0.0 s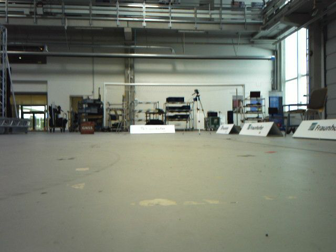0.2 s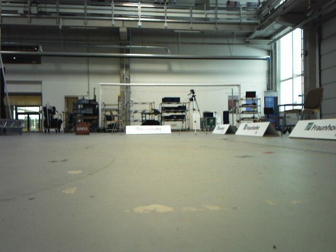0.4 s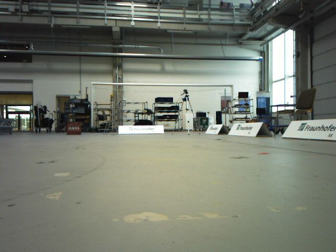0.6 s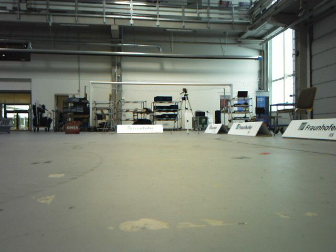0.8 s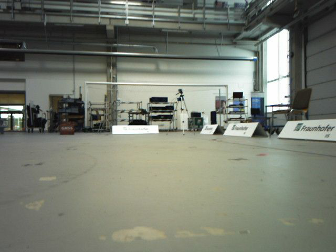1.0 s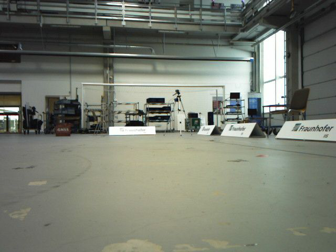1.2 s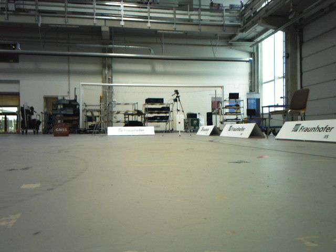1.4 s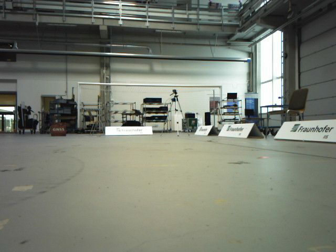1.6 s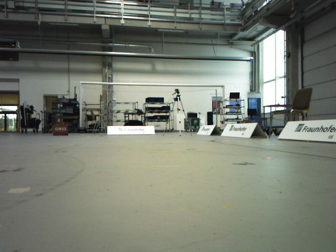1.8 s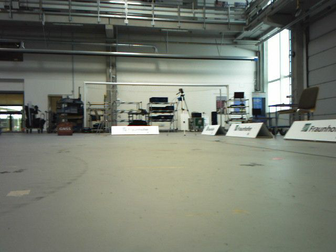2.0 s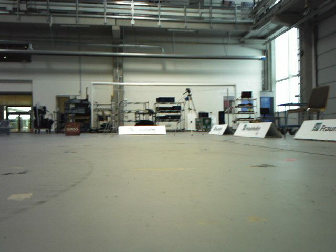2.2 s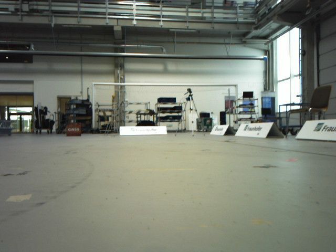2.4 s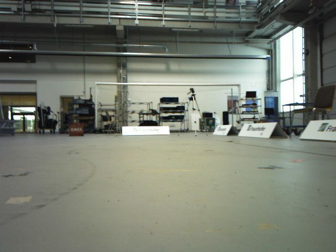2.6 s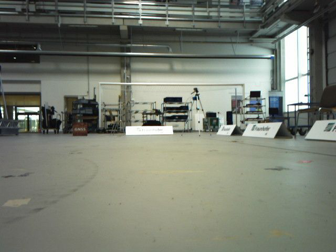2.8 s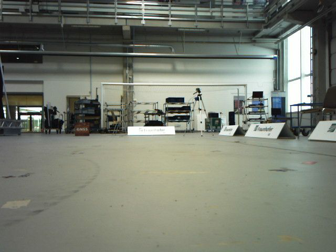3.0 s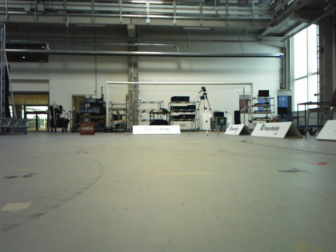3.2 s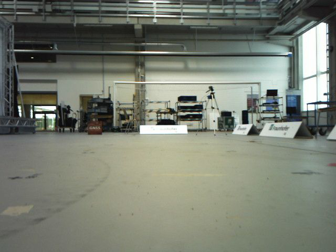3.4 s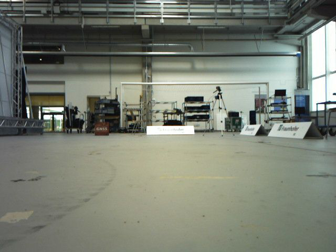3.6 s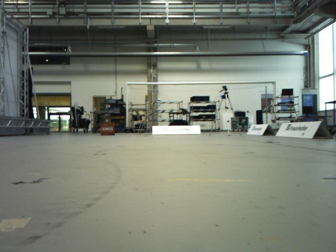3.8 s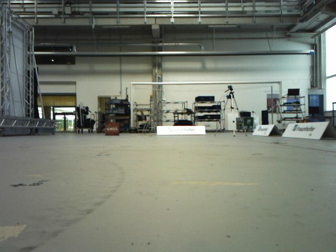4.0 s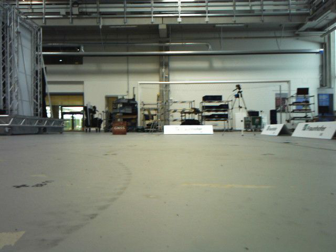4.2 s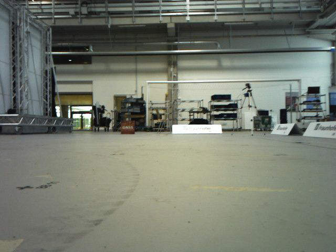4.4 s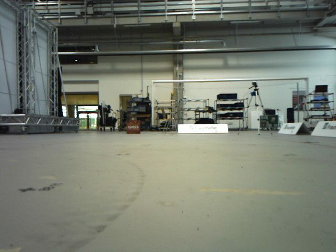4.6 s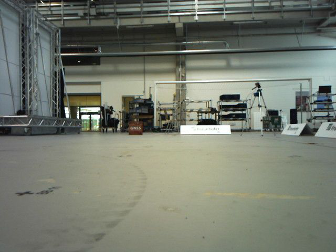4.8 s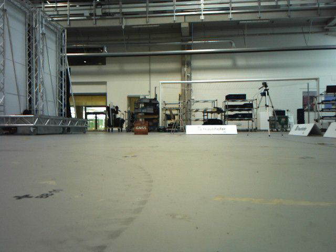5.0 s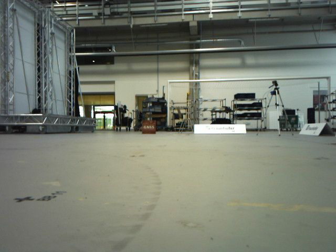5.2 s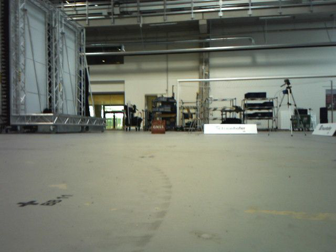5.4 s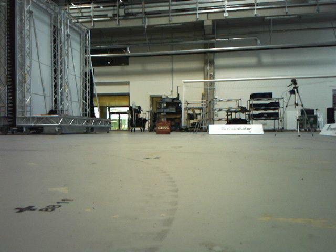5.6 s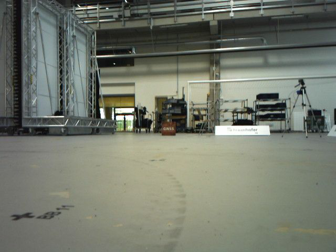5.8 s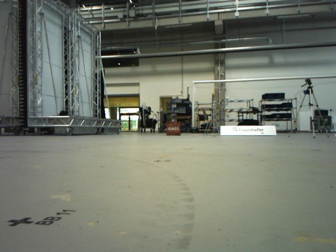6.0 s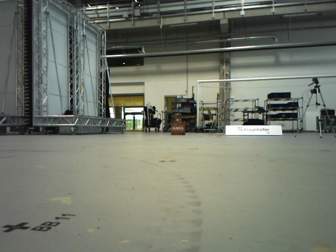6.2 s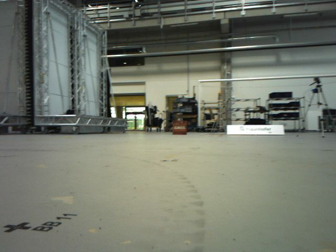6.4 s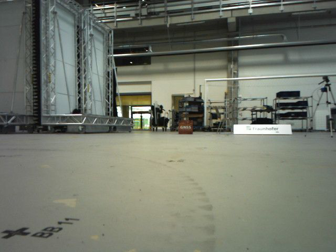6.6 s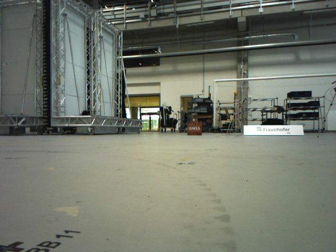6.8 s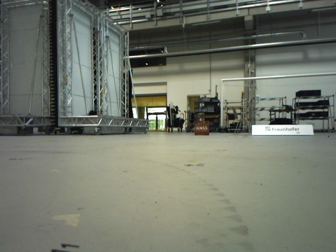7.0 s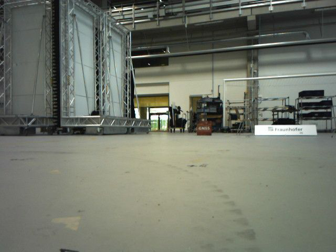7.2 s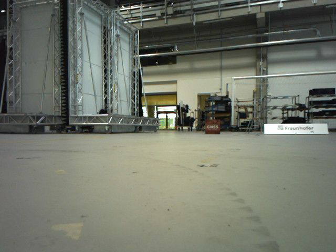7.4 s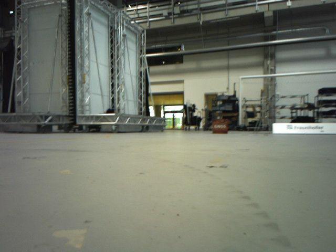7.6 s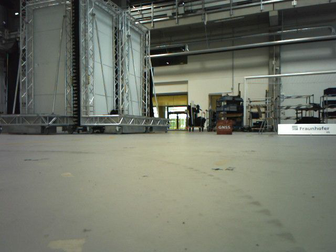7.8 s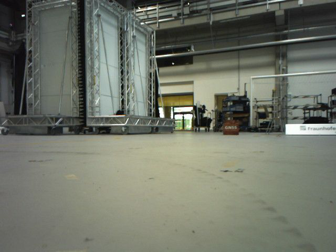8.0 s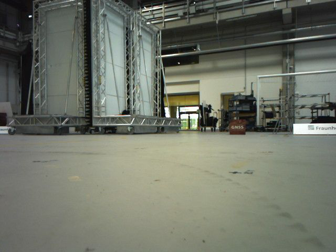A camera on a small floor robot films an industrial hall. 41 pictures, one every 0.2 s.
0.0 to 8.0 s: The camera pans to its left, which is counterclockwise from overhead, by about 30 degrees. It travels forward, about 1.6 m.
The film runs forward here.
